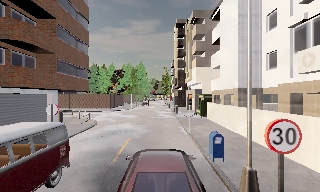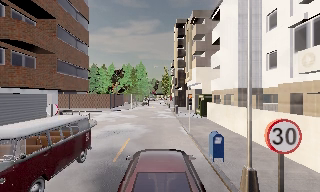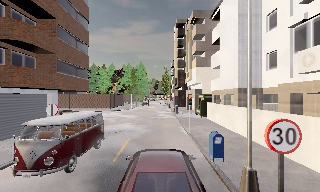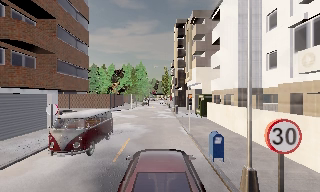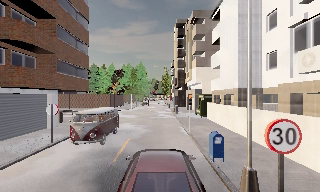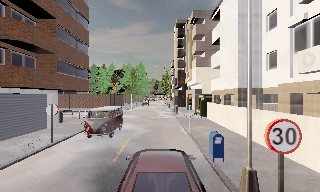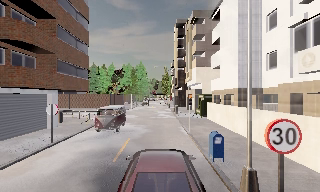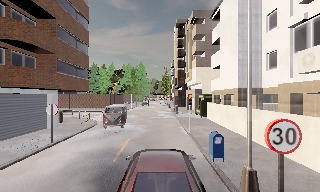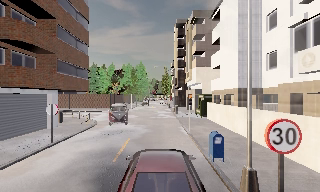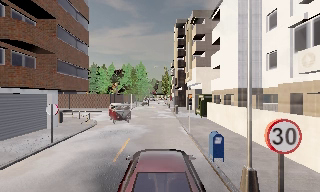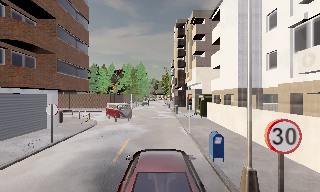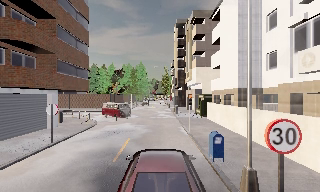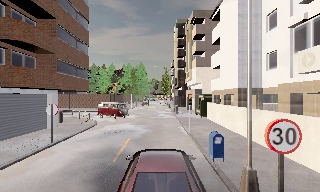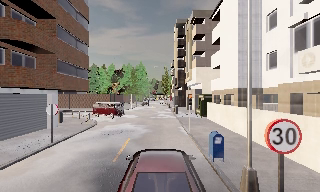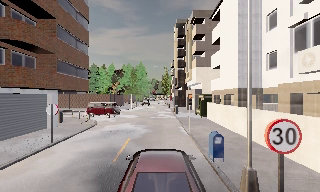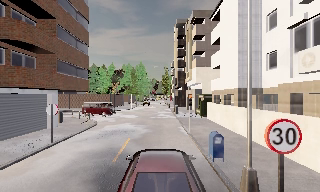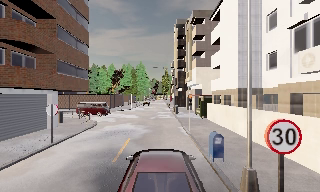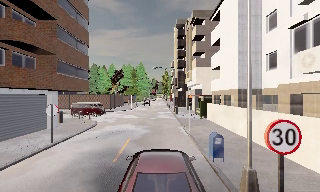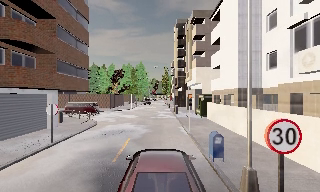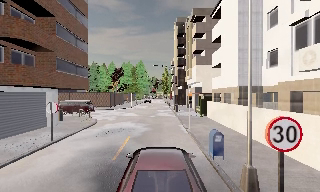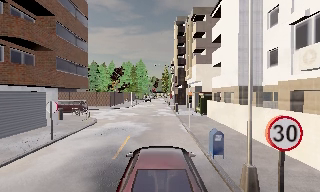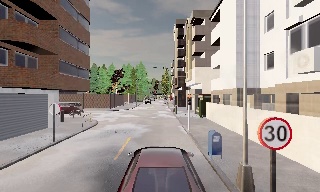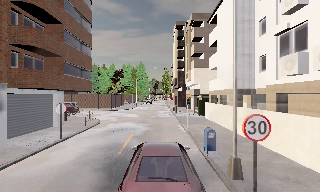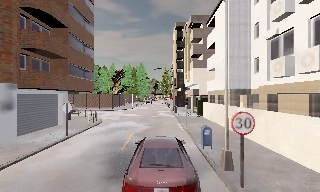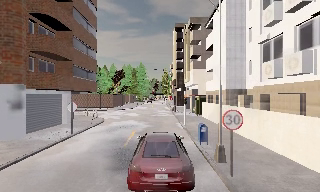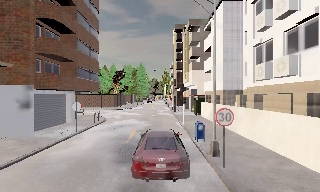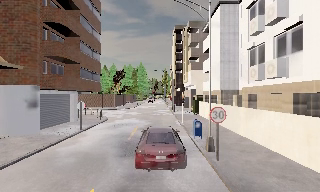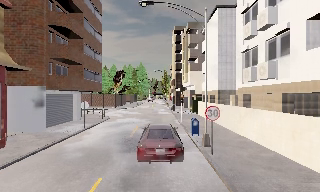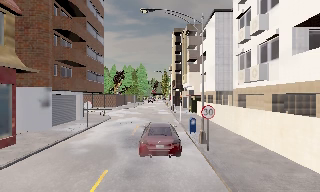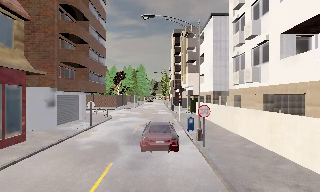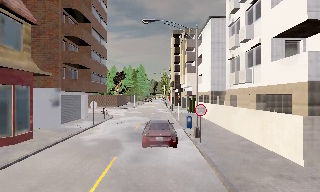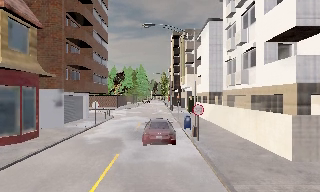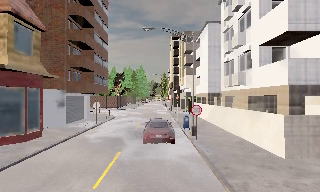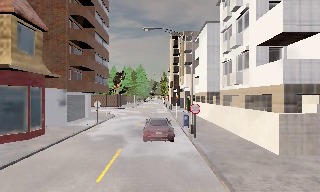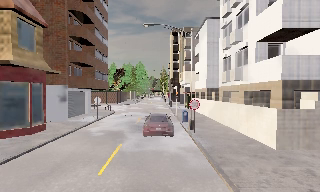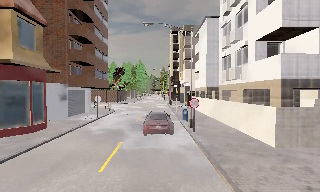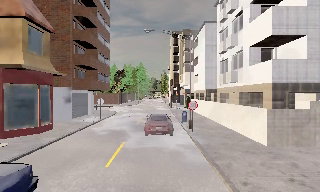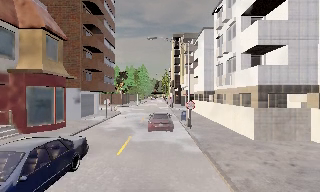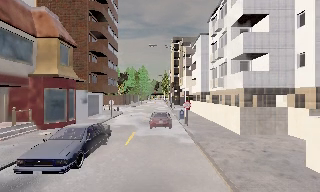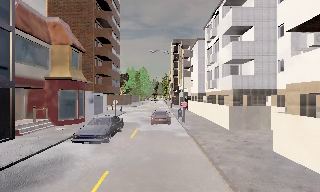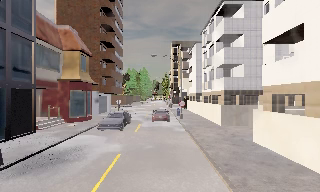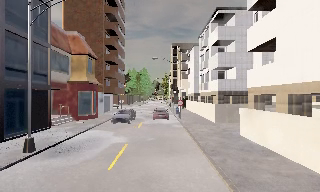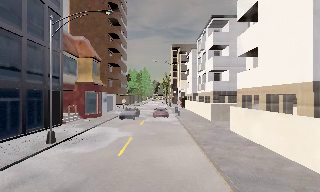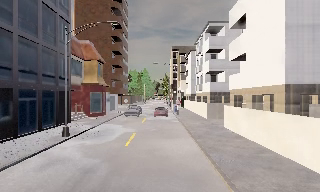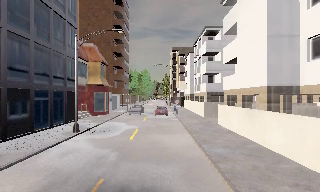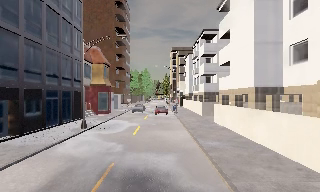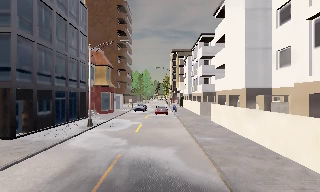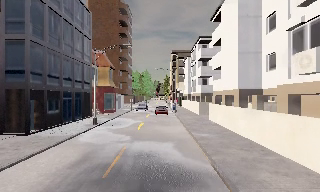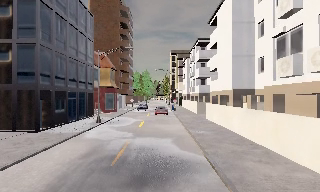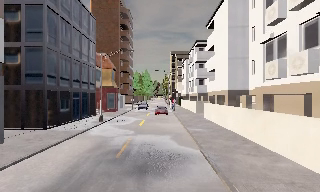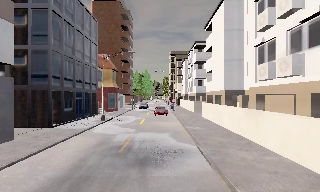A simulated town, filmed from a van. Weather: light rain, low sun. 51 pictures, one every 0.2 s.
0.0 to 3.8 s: The camera keeps its place and its aim.
3.8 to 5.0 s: The camera travels backward, about 3 m, so what stands in front gets smaller. It gains speed.
5.0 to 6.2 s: The camera travels backward, about 4 m, so what stands in front gets smaller.
6.2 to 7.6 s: The camera travels backward, about 4.5 m, so what stands in front gets smaller. It gains speed.
7.6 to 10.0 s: The camera travels backward, about 15 m, so what stands in front gets smaller. It loses speed.
The film runs backward here.
